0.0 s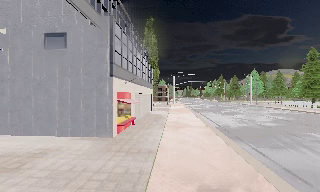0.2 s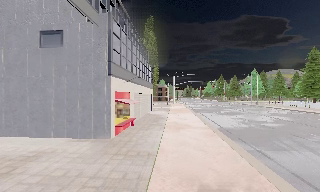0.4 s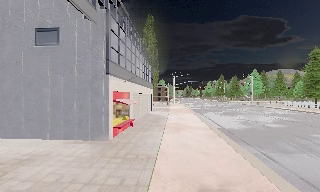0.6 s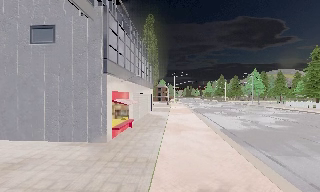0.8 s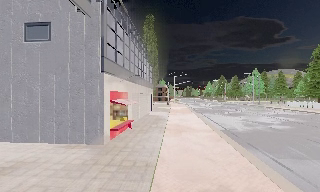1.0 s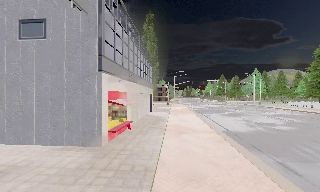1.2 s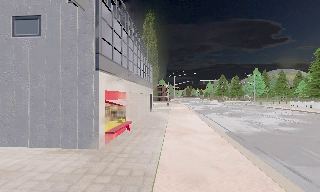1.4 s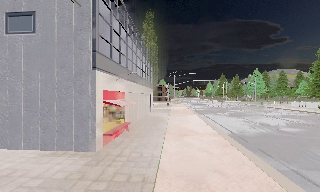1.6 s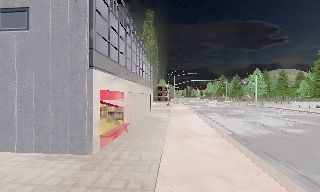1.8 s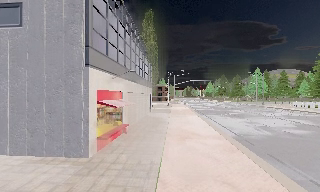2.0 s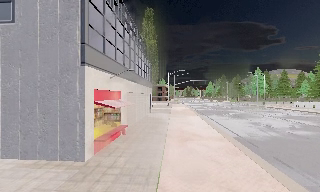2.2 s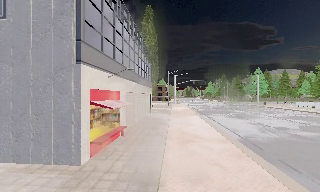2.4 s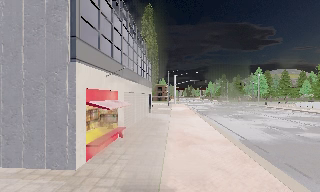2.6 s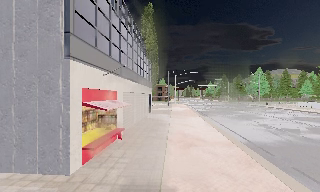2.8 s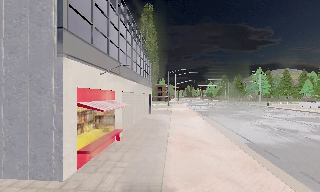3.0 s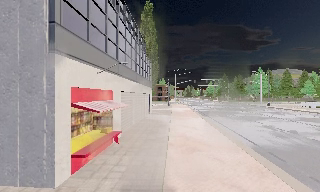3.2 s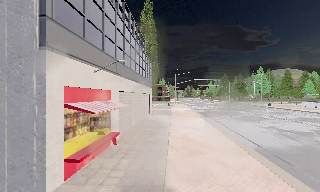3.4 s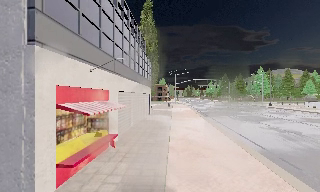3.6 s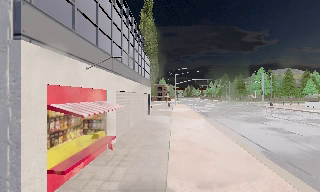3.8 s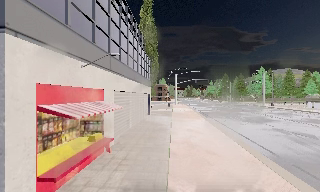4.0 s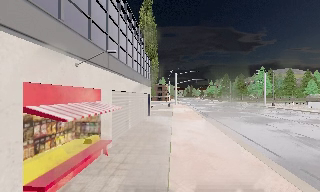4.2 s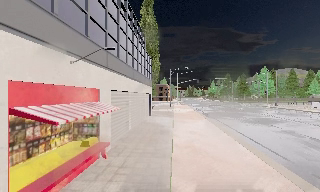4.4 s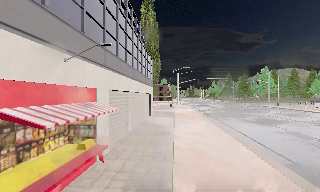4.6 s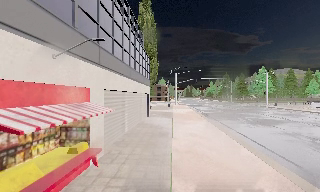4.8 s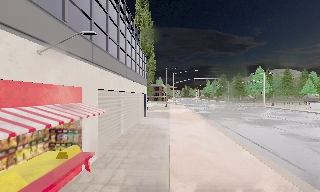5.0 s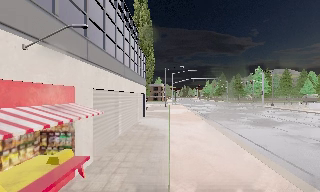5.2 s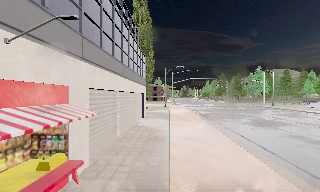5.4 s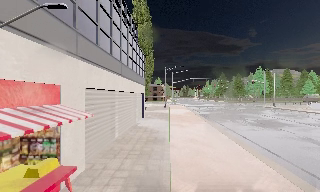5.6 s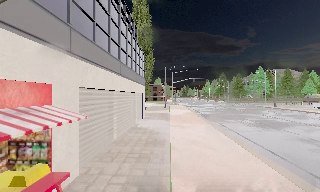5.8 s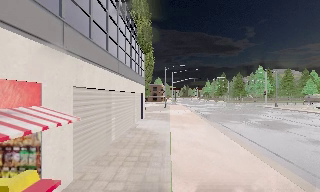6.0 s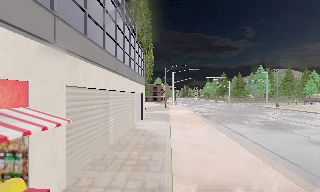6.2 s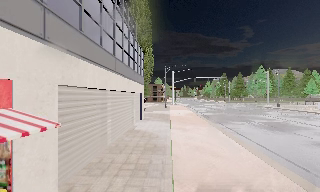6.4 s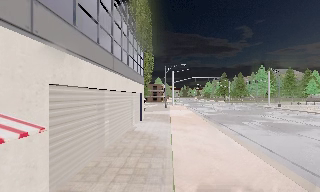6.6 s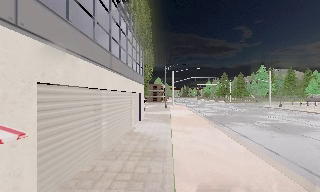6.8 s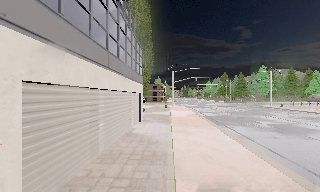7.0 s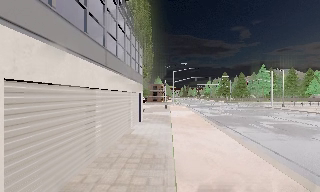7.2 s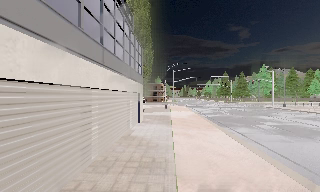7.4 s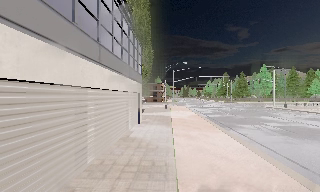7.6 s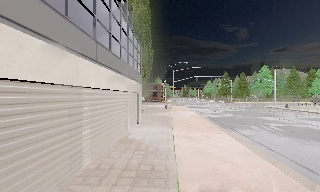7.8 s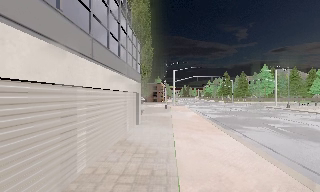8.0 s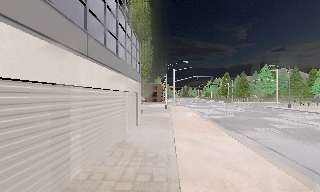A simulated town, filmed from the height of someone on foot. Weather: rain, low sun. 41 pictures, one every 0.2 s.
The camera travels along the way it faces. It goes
forward.
0.0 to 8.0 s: The camera travels forward, about 12 m, so what stands in front looms larger.
The film runs forward here.
